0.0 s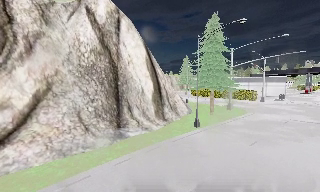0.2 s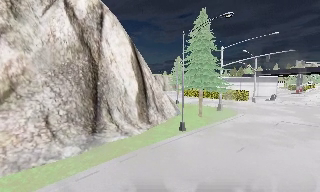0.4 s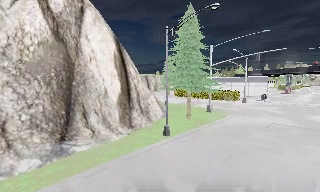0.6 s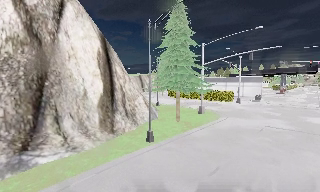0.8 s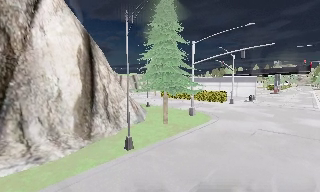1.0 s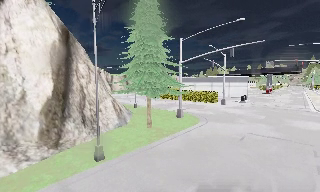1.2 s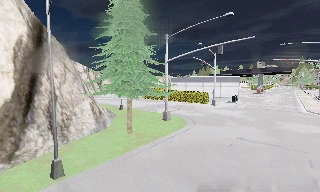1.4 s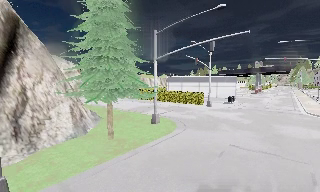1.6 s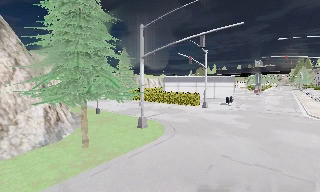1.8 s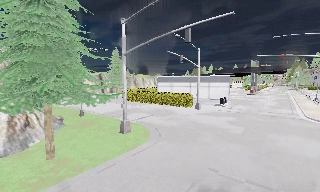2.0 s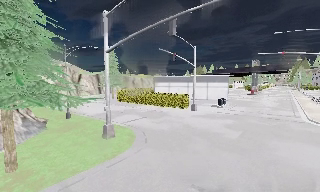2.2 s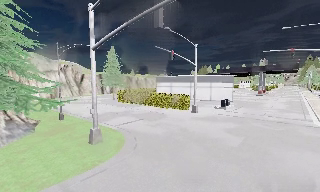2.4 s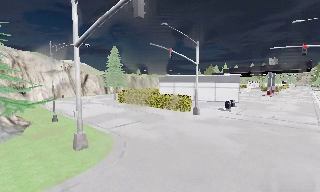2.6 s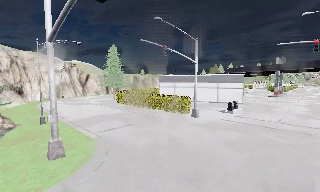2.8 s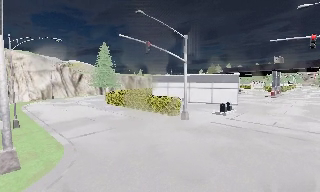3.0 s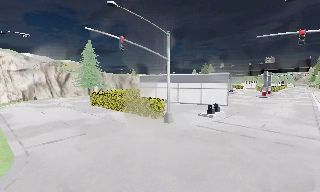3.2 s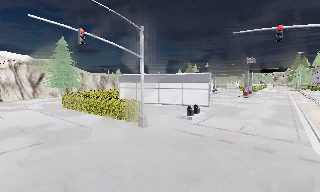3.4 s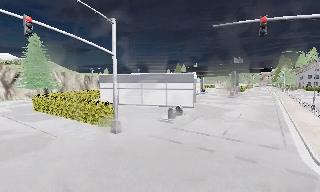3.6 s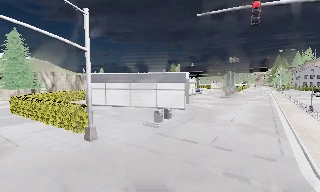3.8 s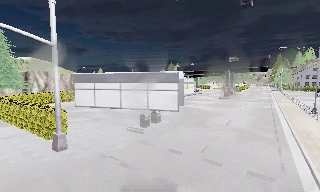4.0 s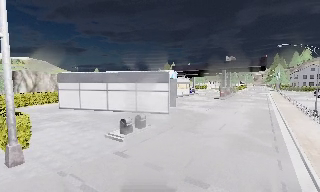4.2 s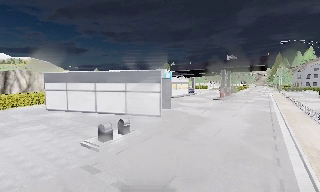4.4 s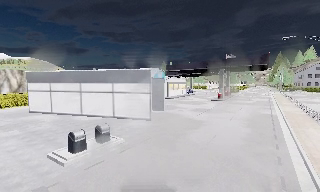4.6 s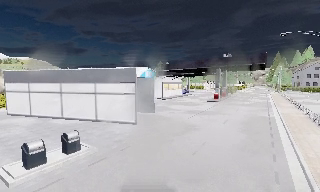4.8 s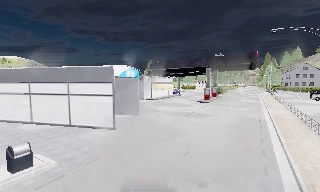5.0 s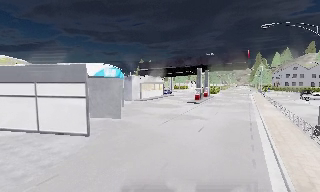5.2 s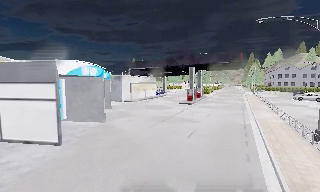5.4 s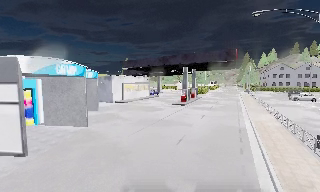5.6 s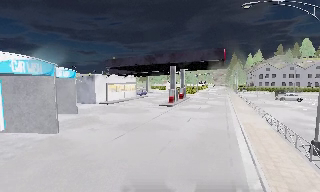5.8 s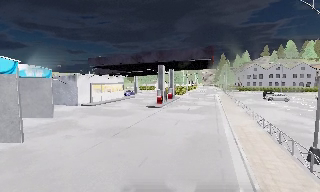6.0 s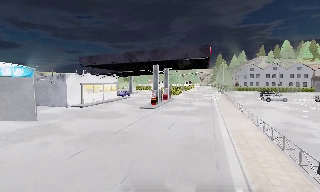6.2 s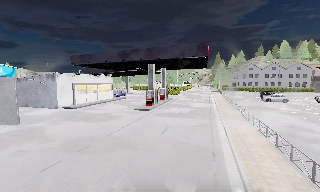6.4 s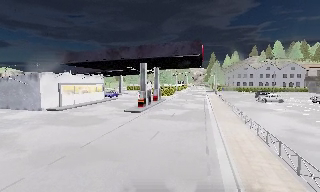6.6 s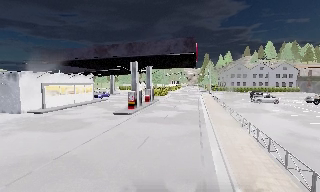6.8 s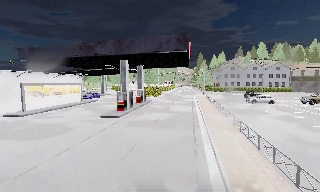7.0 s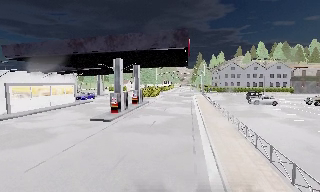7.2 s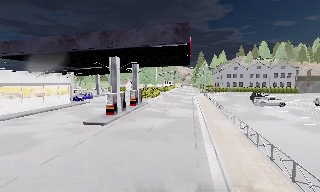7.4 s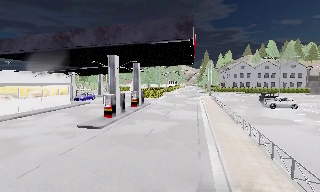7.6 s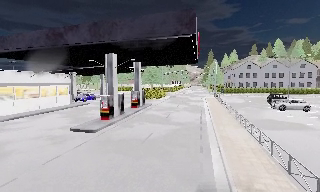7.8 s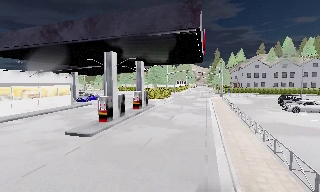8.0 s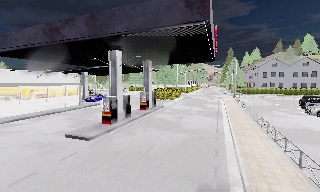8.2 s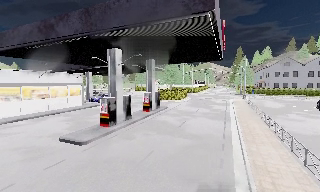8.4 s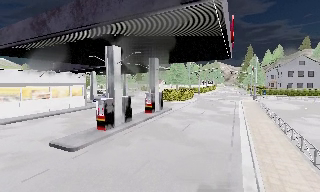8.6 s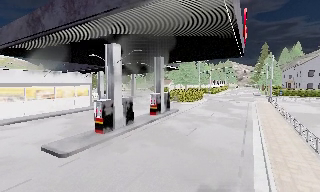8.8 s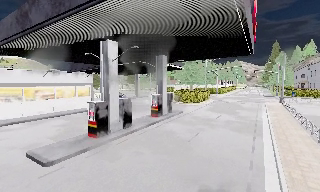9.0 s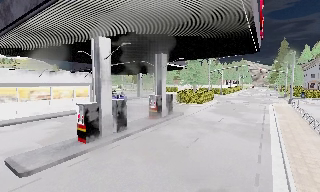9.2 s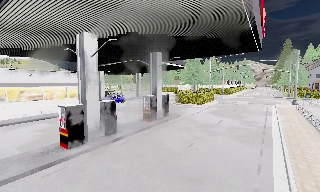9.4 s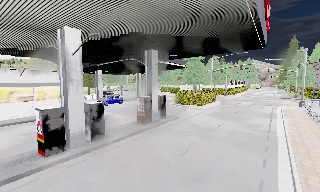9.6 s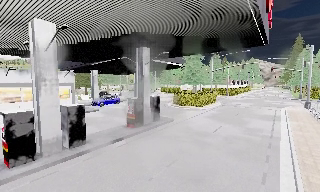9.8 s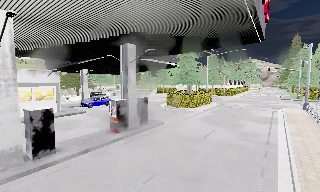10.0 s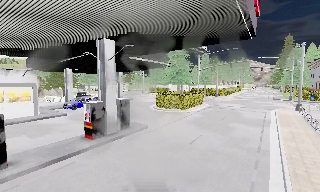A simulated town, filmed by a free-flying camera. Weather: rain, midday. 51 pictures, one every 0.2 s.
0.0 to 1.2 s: The camera pans to its right, which is clockwise from overhead, by about 10 degrees. It travels forward and to its right, about 9 m, so what stands in front looms larger.
1.2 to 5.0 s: The scene slides to the left, as the camera pans about 10 degrees to its right. It travels forward and to its right, about 30 m, so what stands in front looms larger.
5.0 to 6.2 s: The camera swings to its right by about 10 degrees, and the scene slides to the left. It travels forward and to its right, about 8 m, so what stands in front looms larger.
6.2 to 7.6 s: The camera travels forward, about 9 m, so what stands in front looms larger.
7.6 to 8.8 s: The camera pans to its left, which is counterclockwise from overhead, by about 20 degrees. It travels forward and to its right, about 7 m, so what stands in front looms larger.
8.8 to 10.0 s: The camera travels forward and to its right, about 8 m, so what stands in front looms larger.
The film runs forward here.
